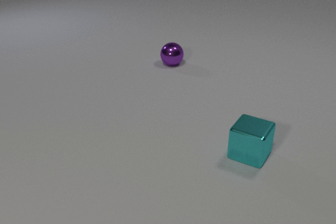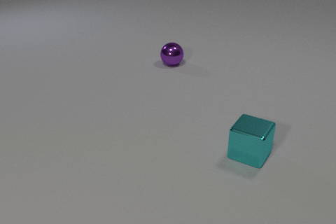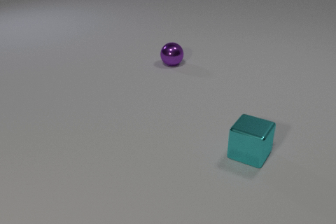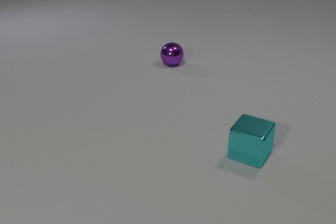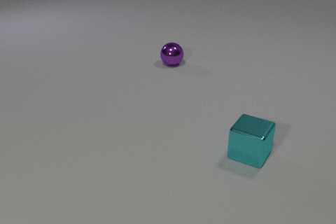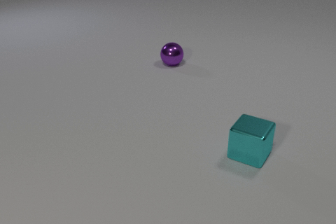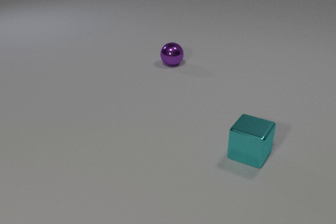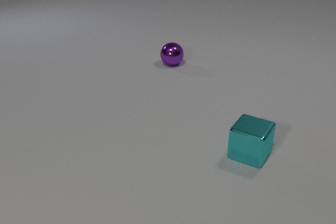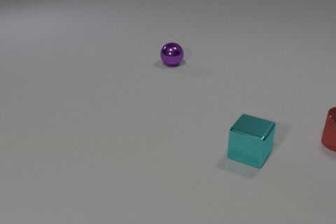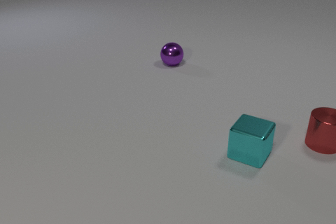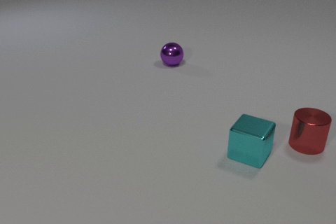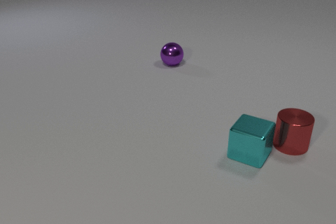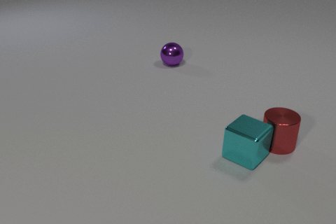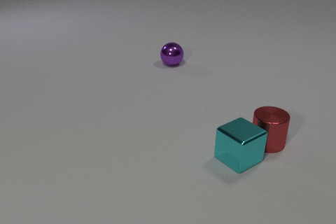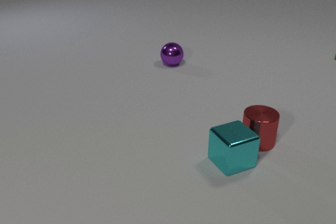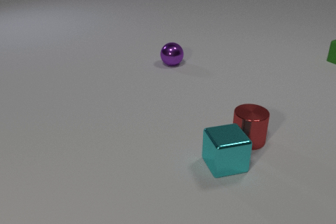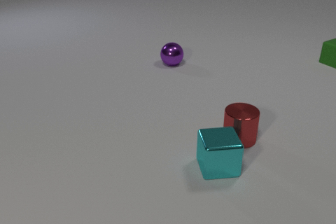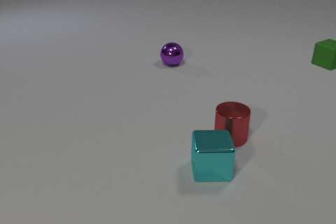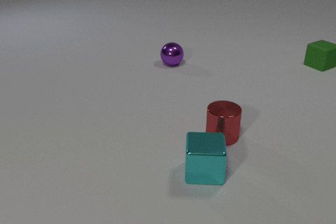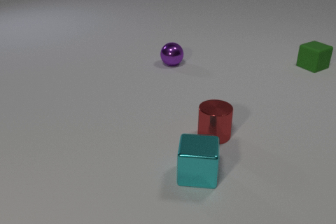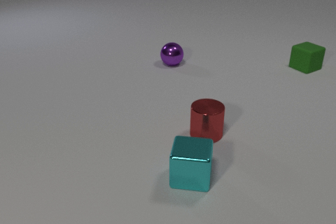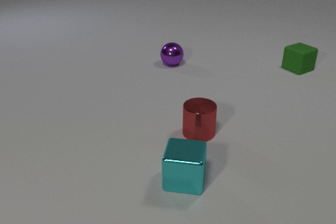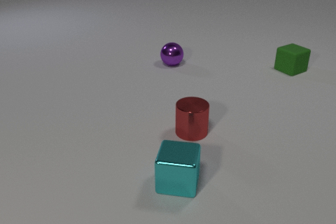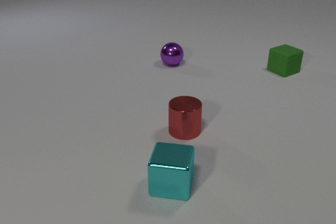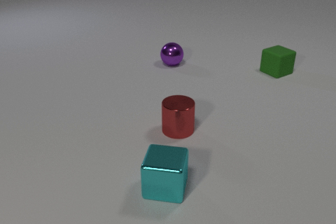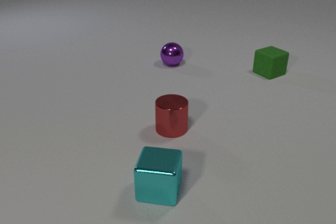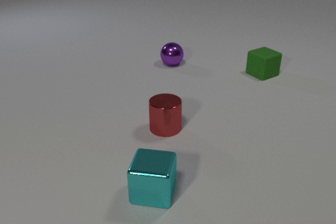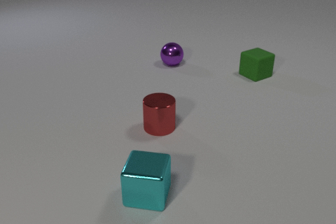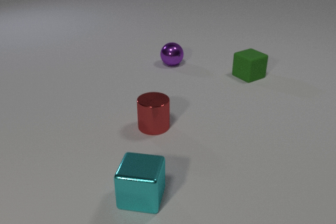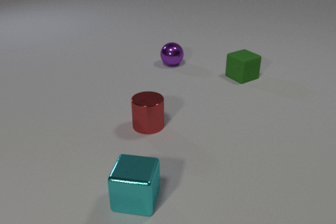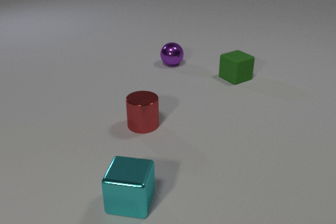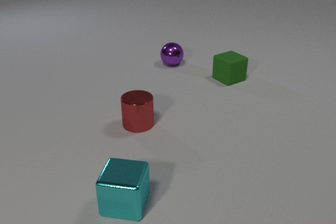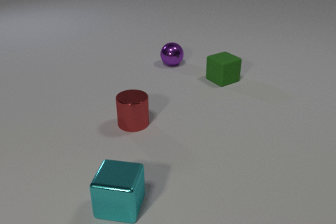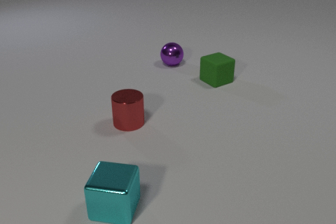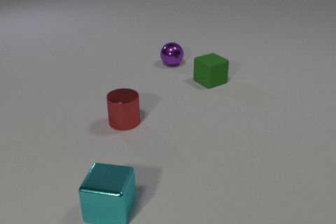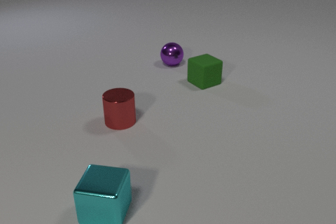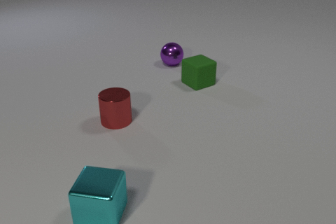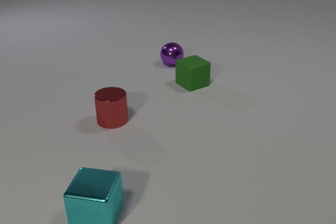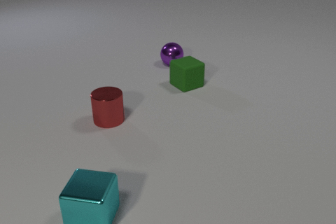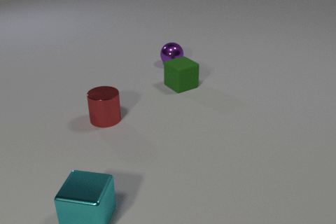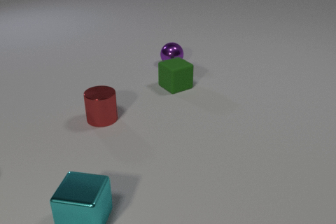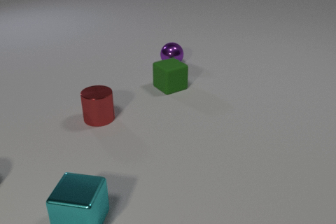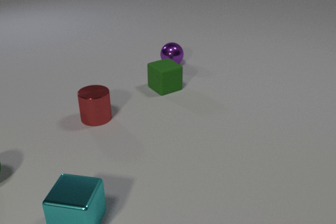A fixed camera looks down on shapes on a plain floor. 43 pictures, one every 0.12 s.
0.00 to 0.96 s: The red metal cylinder comes in at the right edge, slides to the left.
0.96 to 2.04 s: The red metal cylinder slides to the left. The cyan metal cube slides to the left and toward the camera, spins clockwise seen from above by about 60 degrees, its near face sliding to the left. The green rubber cube comes in at the right edge, slides to the left and toward the camera. The red metal cylinder and the cyan metal cube collide.
2.04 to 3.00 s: The red metal cylinder slides to the left. The cyan metal cube slides to the left and toward the camera. The green rubber cube slides to the left and toward the camera.
3.00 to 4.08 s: The red metal cylinder slides to the left. The cyan metal cube slides to the left and toward the camera. The green rubber cube slides to the left and toward the camera.
4.08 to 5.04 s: The red metal cylinder slides to the left and away from the camera. The cyan metal cube slides to the left. The green rubber cube slides to the left.
How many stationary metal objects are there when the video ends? 1.
What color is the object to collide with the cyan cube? red.
How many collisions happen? 1.
